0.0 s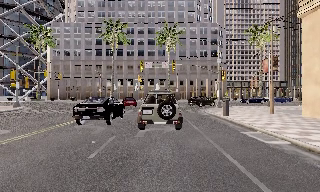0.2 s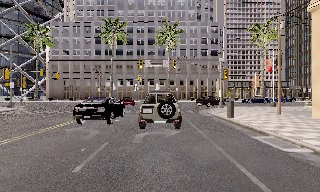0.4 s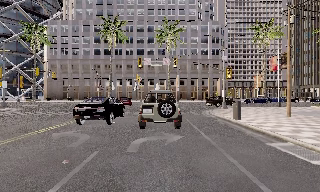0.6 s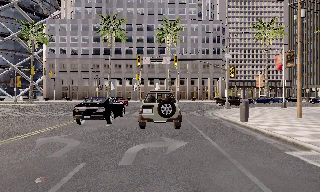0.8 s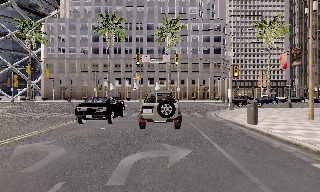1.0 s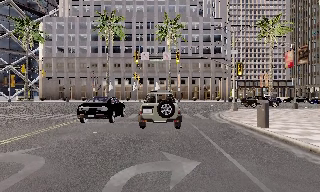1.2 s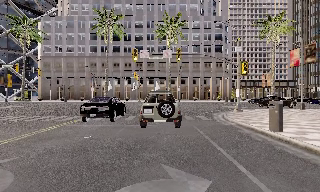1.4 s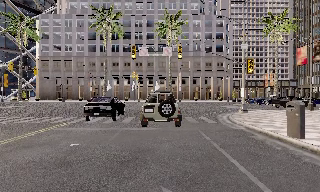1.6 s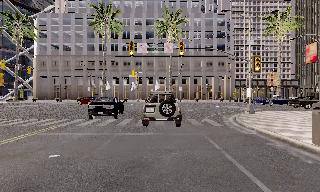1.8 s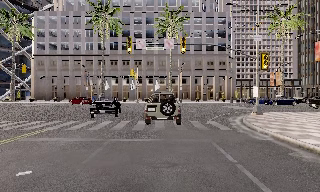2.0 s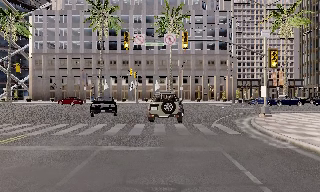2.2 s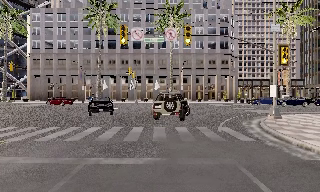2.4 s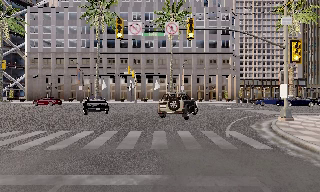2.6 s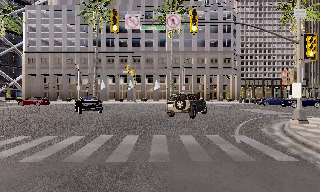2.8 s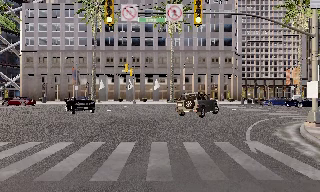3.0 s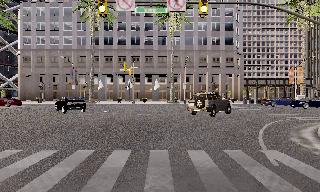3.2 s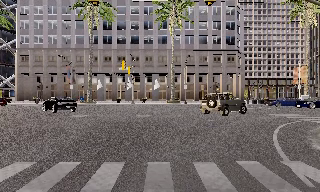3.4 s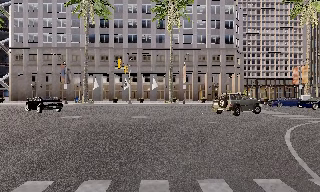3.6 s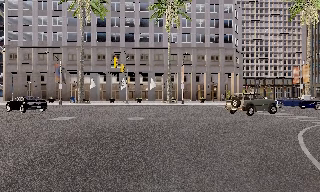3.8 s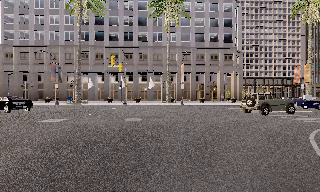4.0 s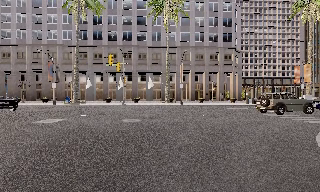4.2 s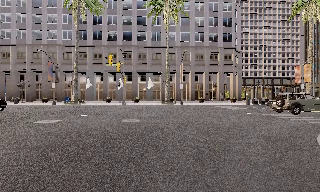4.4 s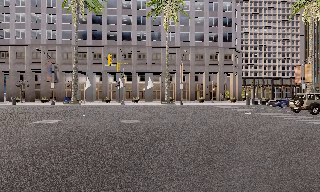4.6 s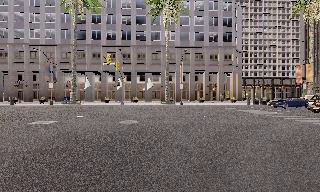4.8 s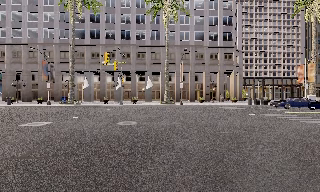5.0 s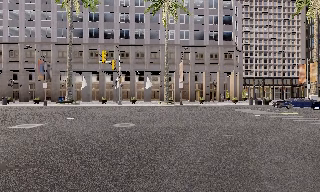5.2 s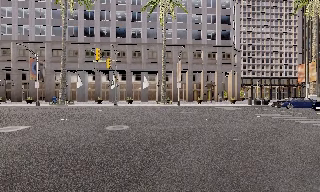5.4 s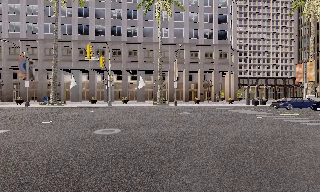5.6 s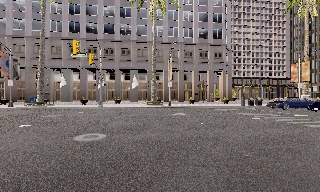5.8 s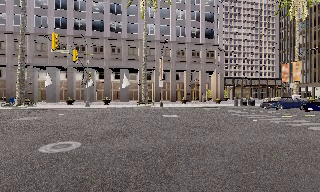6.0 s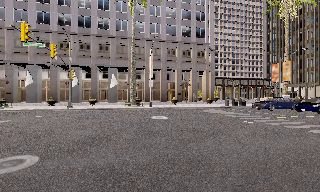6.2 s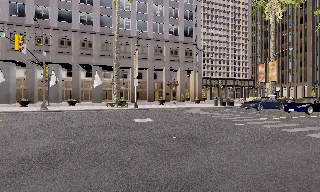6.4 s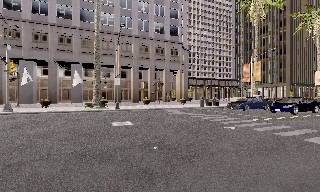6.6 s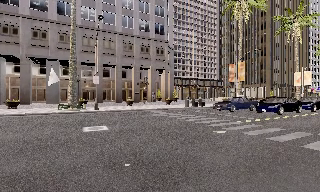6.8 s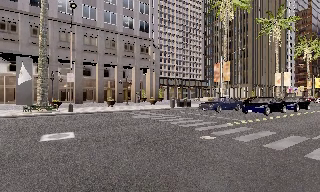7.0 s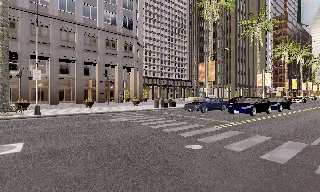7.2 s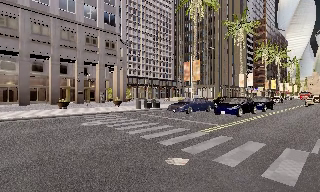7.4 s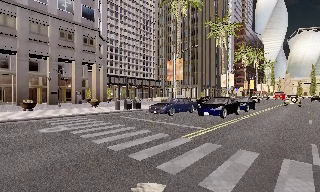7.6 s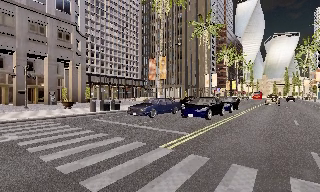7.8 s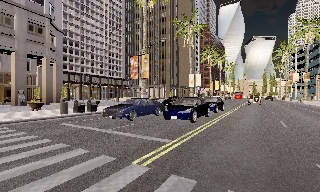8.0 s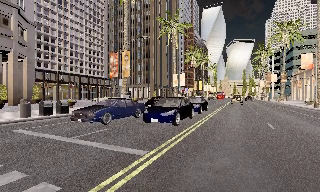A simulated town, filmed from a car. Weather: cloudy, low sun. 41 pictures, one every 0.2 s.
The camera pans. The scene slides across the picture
to the left.
The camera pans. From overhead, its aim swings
clockwise.
0.0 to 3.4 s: The camera travels forward, about 15 m, so what stands in front looms larger.
3.4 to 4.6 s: The camera travels forward, about 2 m, so what stands in front looms larger. It loses speed.
4.6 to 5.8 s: The camera travels forward, about 4.5 m, so what stands in front looms larger. It gains speed.
5.8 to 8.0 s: The camera swings to its right by about 55 degrees, and the scene slides to the left. It travels forward, about 13 m.
The film runs forward here.
